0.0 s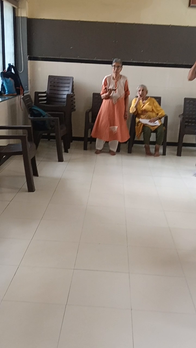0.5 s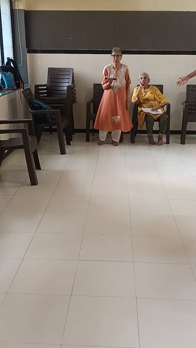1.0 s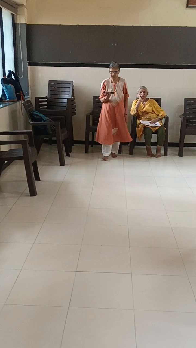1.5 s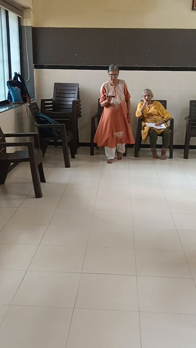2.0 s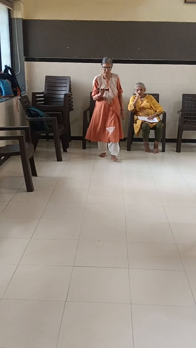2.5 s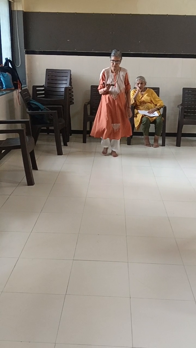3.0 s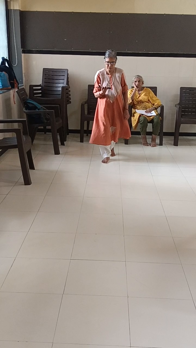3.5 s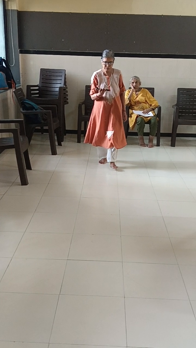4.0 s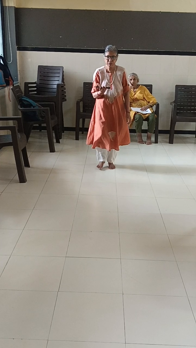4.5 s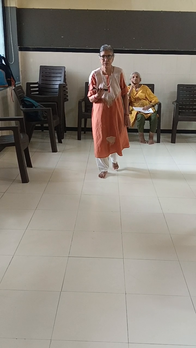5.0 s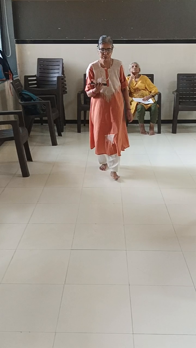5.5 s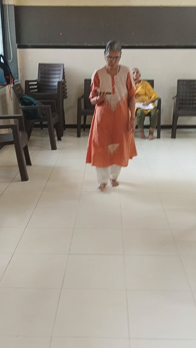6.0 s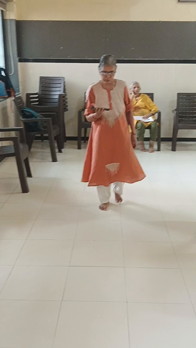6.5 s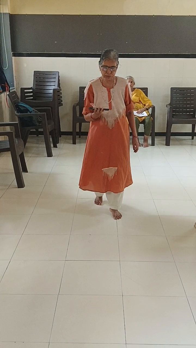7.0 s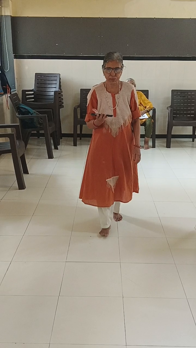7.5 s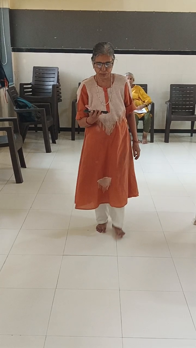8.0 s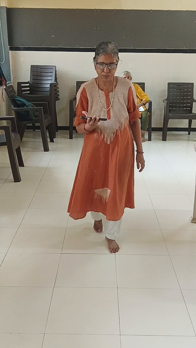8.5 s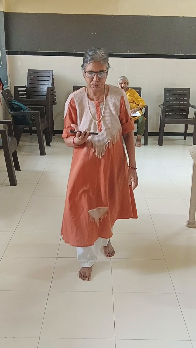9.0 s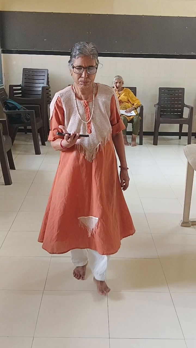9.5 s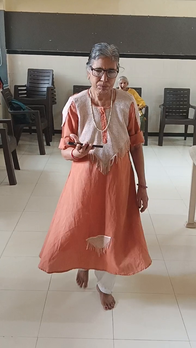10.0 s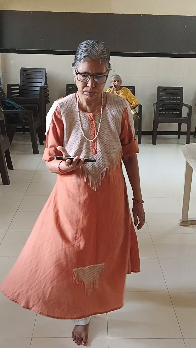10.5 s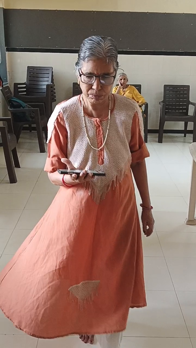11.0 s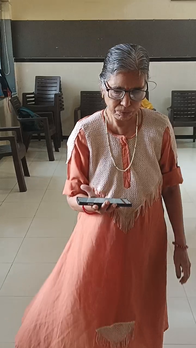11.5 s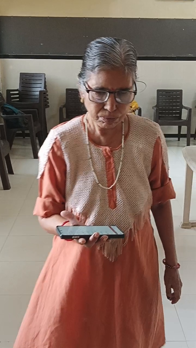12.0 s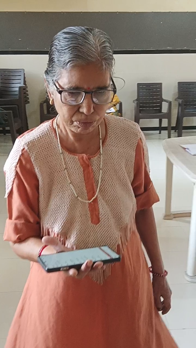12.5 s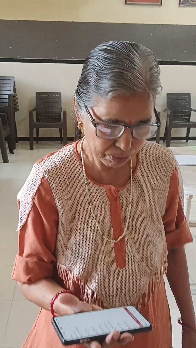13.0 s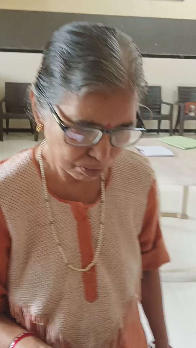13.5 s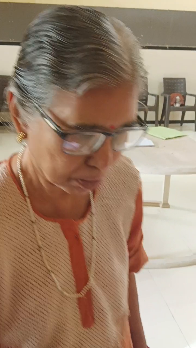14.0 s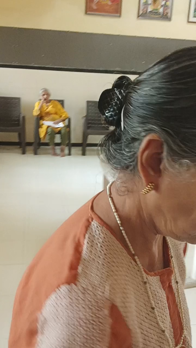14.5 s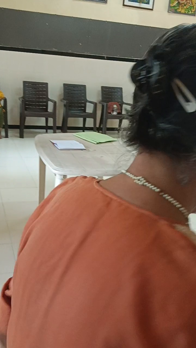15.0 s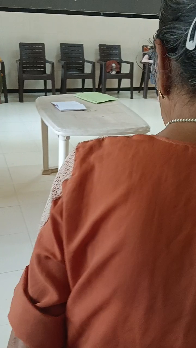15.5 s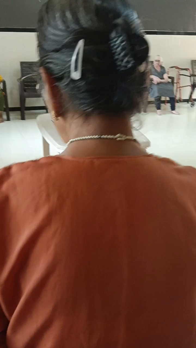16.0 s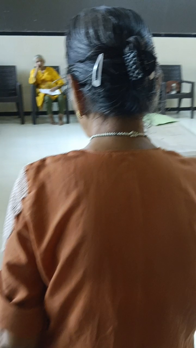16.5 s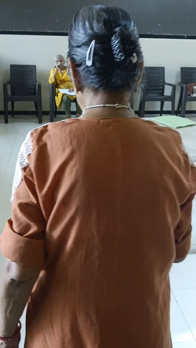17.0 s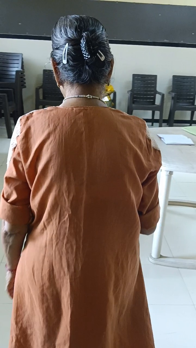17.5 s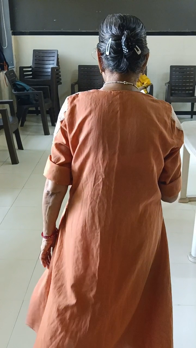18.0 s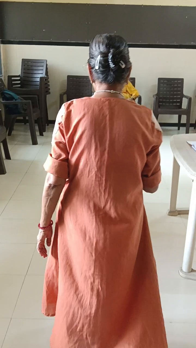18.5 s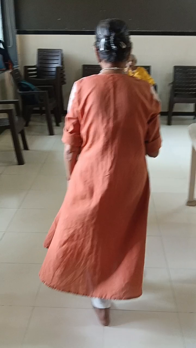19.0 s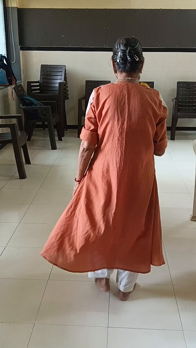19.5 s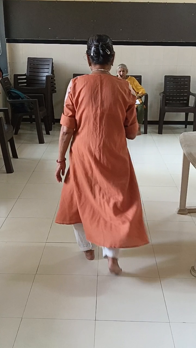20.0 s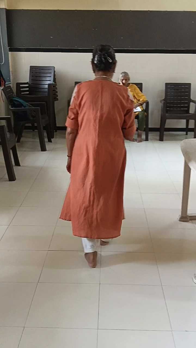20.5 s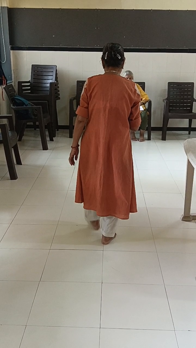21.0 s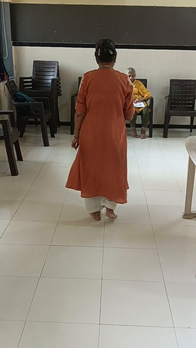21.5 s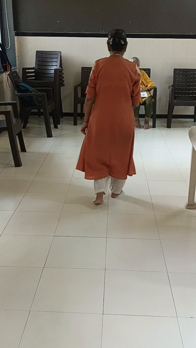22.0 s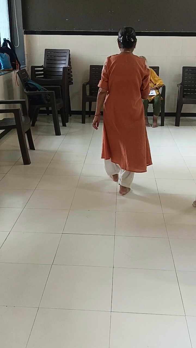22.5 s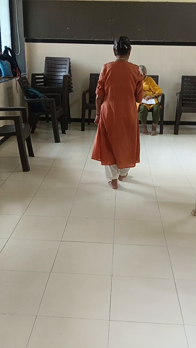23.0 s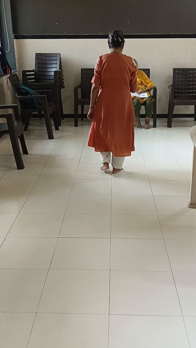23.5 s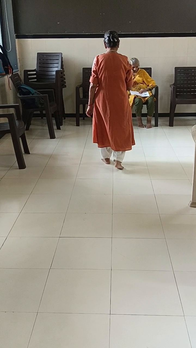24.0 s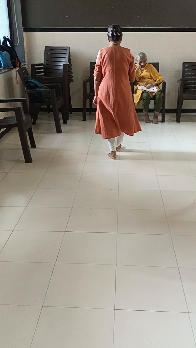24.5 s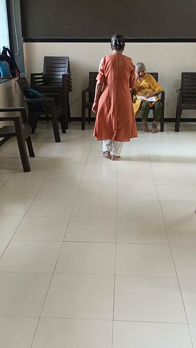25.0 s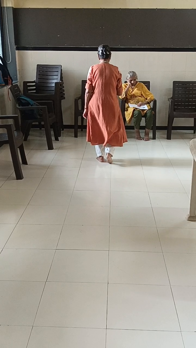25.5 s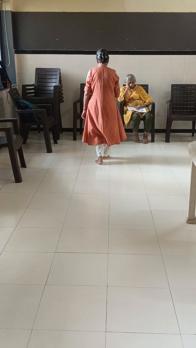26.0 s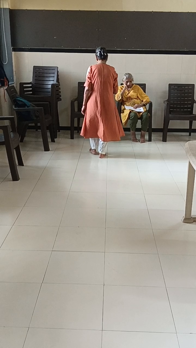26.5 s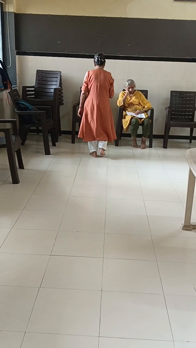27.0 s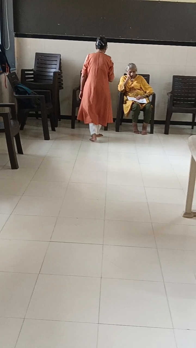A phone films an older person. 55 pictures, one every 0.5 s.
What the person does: Walking.
